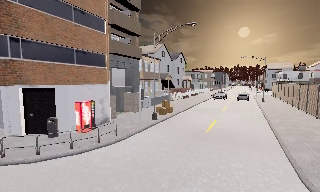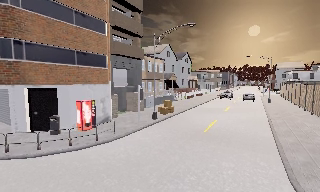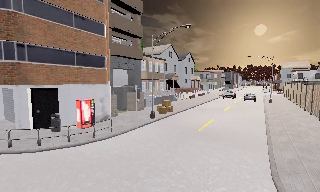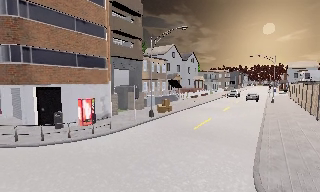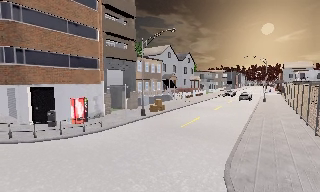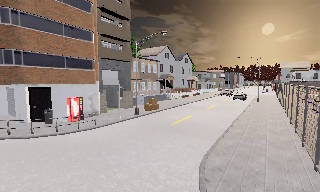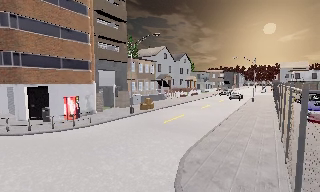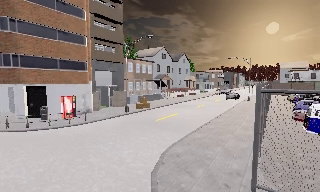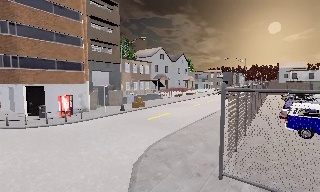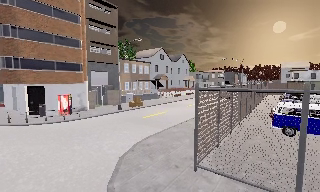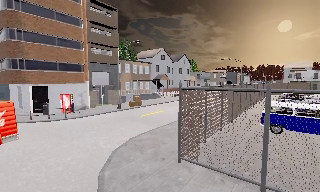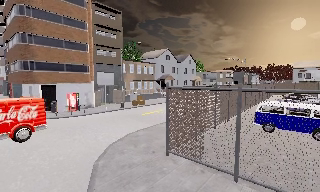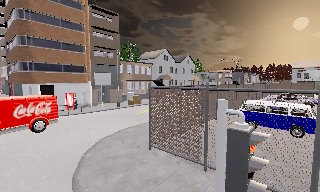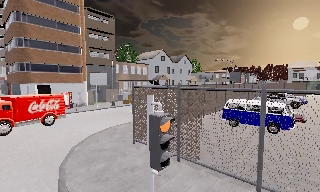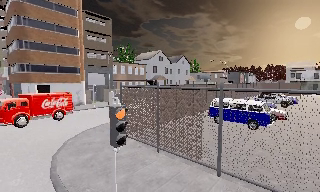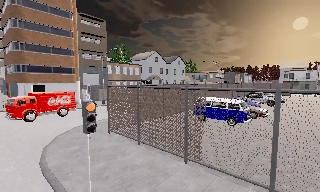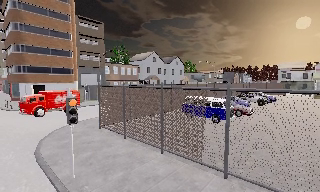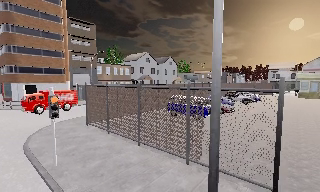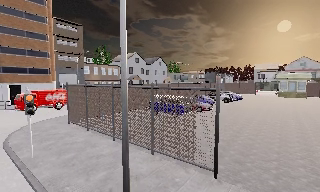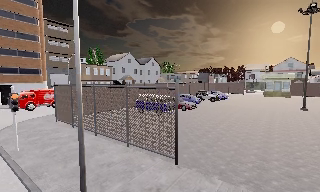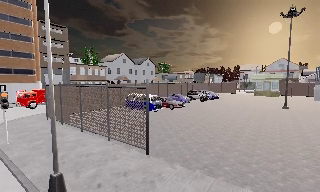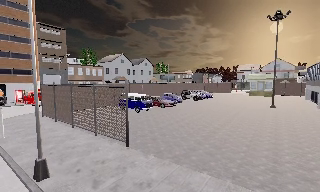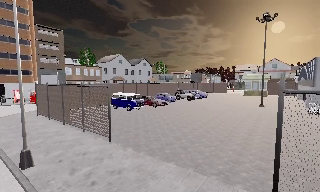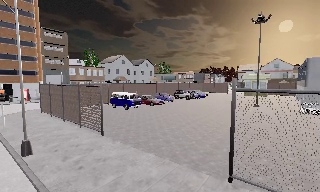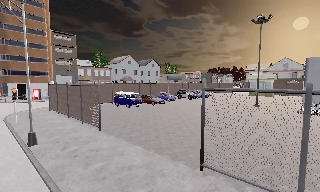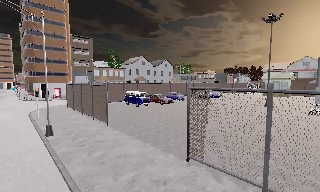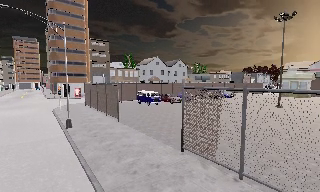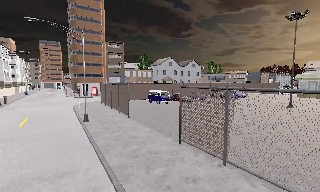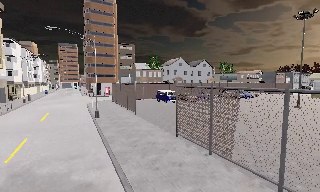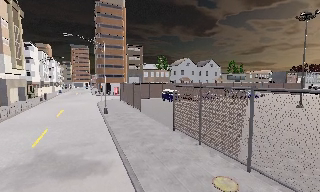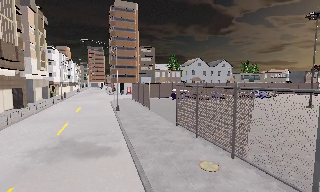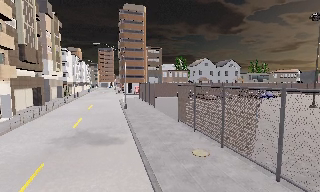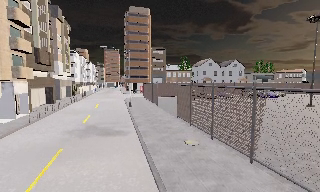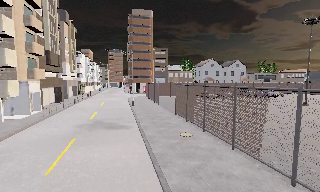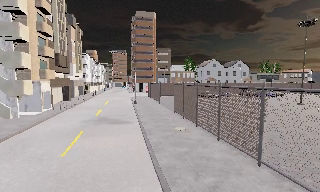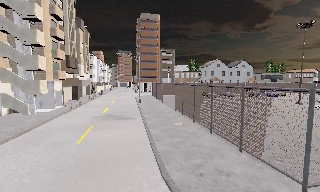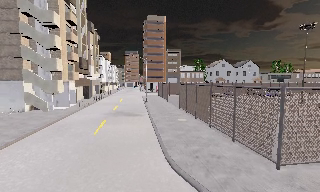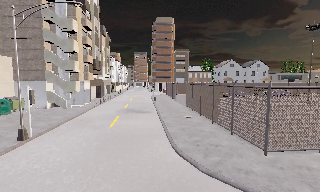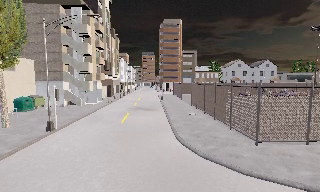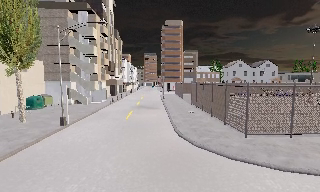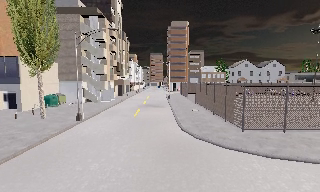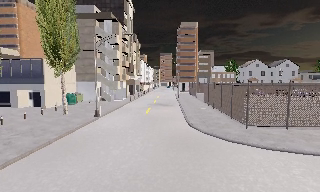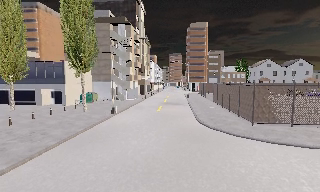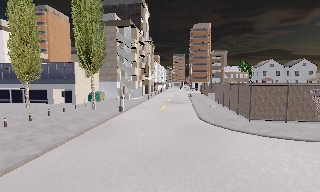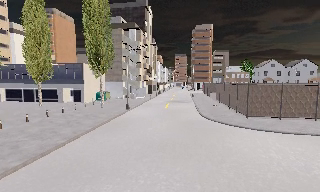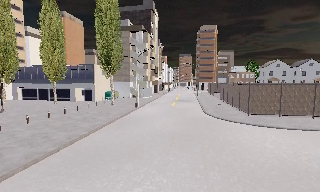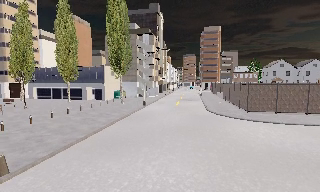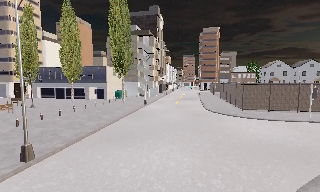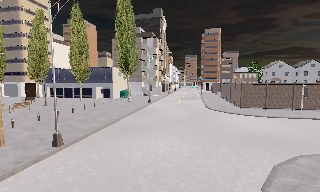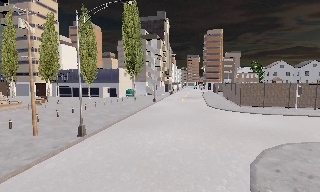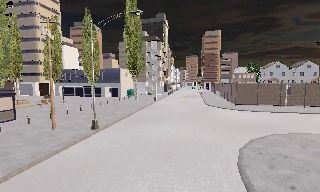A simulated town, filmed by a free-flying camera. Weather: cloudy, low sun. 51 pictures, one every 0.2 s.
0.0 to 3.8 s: The camera travels to its right and backward, about 20 m, so close, fixed things drift to the left. It gains speed.
3.8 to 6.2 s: The camera pans to its left, which is counterclockwise from overhead, by about 35 degrees. It travels backward and to its right, about 16 m.
6.2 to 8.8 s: The camera pans to its left, which is counterclockwise from overhead, by about 25 degrees. It travels backward, about 17 m, so what stands in front gets smaller.
8.8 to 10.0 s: The camera travels backward, about 9 m, so what stands in front gets smaller.
The film runs backward here.
